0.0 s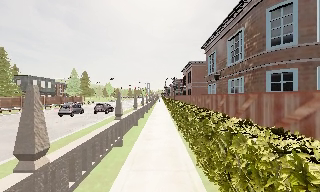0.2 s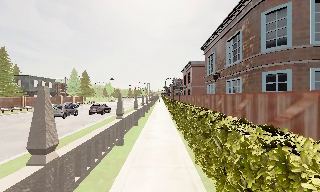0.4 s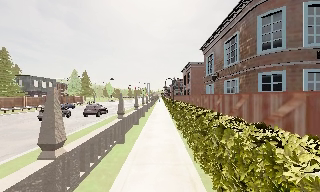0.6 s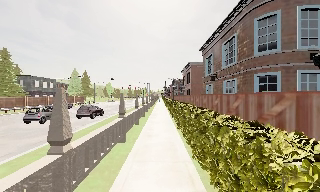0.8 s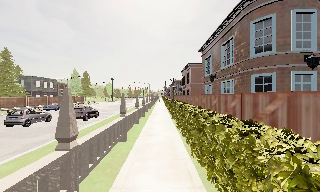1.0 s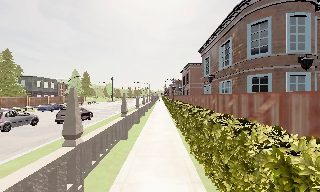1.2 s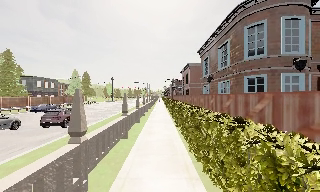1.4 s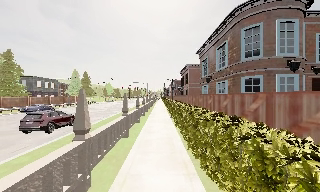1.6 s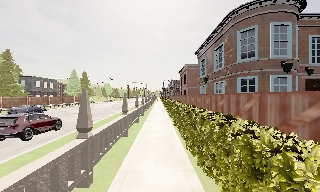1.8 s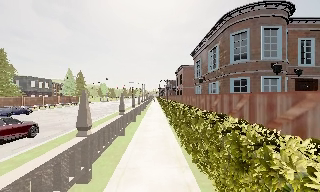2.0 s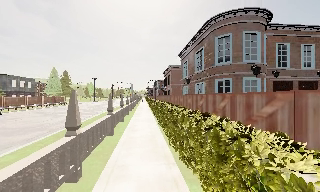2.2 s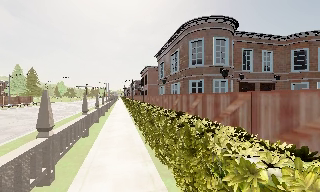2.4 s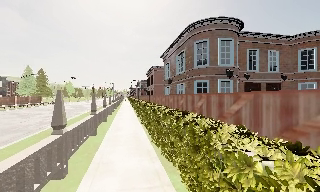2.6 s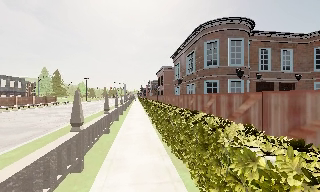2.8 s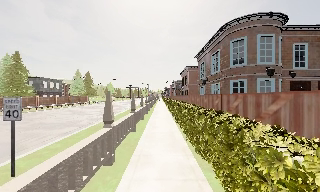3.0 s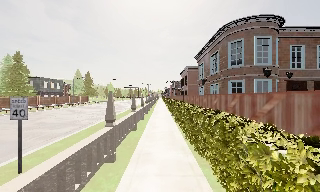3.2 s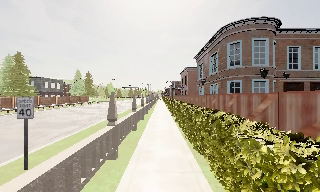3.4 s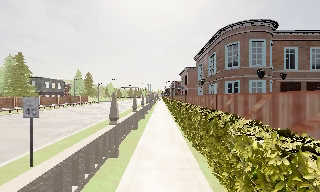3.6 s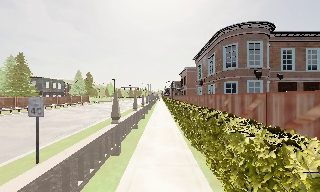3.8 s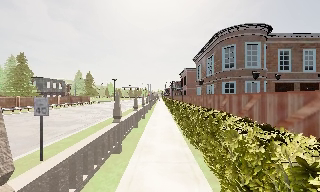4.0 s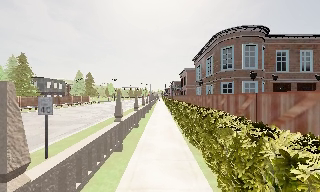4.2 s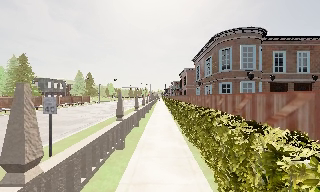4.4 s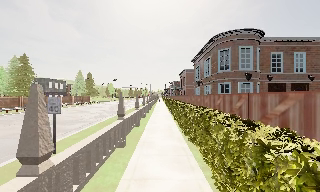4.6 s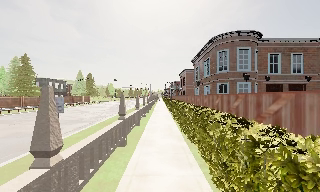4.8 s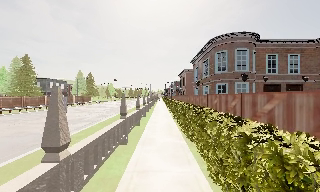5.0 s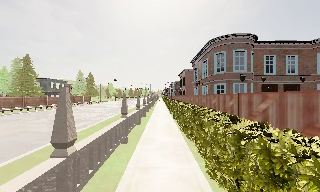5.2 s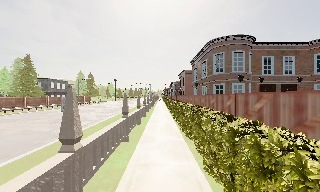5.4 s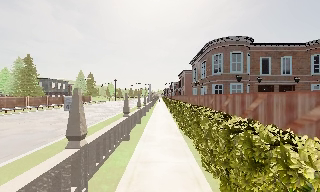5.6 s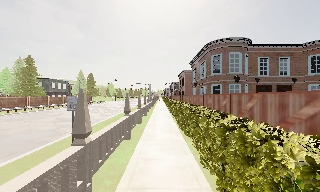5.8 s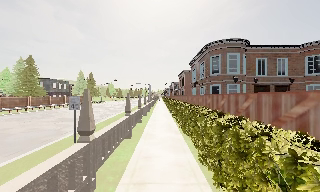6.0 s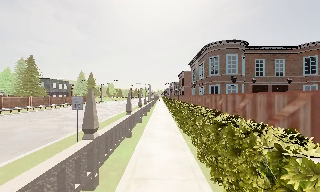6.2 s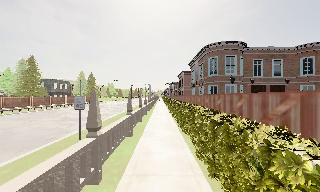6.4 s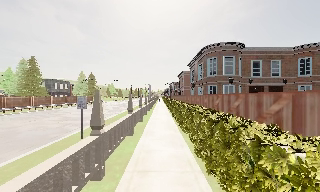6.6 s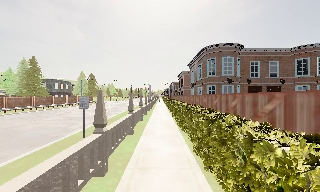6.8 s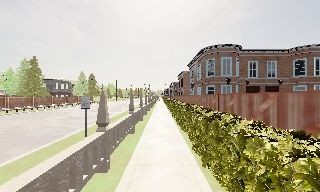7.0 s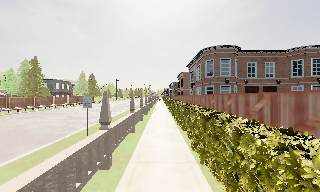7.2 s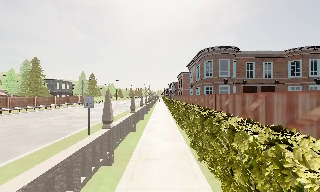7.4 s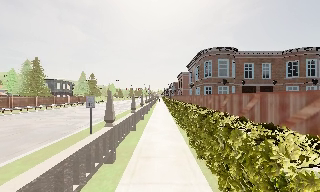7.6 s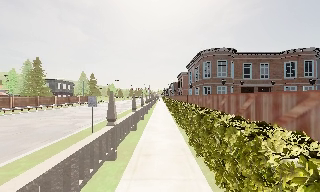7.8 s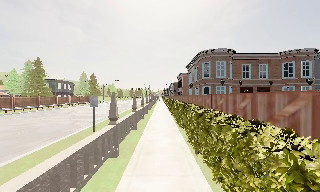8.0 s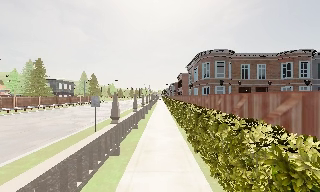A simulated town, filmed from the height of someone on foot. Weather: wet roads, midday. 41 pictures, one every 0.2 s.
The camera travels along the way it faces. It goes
backward.
0.0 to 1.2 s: The camera travels backward, about 1.5 m, so what stands in front gets smaller.
1.2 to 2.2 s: The camera pans to its right, which is clockwise from overhead, by about 15 degrees. It travels backward, about 1 m, so what stands in front gets smaller.
2.2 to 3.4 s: The camera pans to its left, which is counterclockwise from overhead, by about 15 degrees. It travels backward, about 1.5 m, so what stands in front gets smaller.
3.4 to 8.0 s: The camera travels backward, about 6 m, so what stands in front gets smaller.
The film runs backward here.
